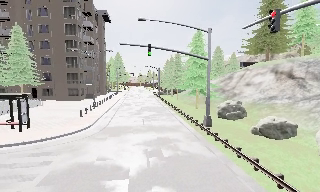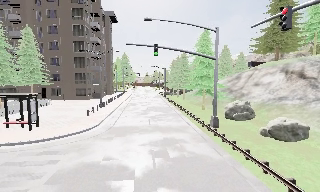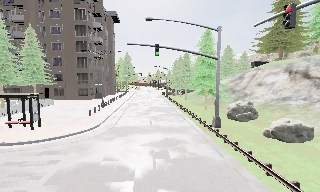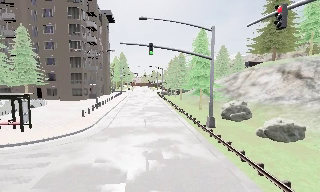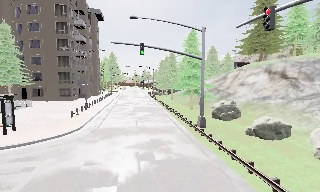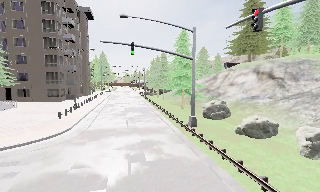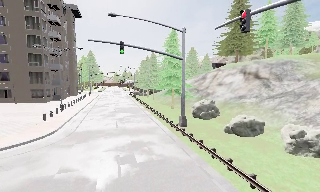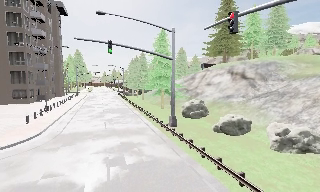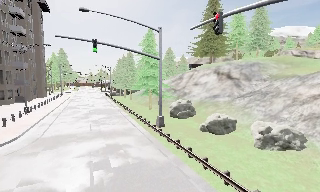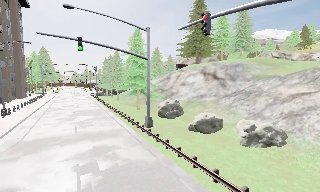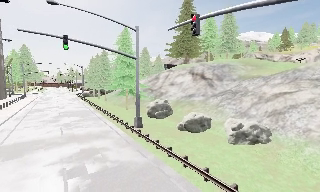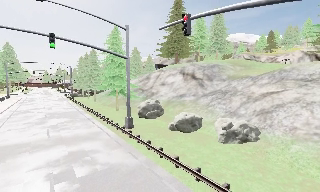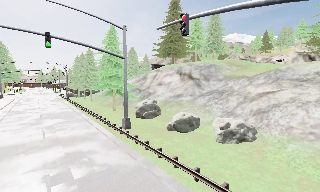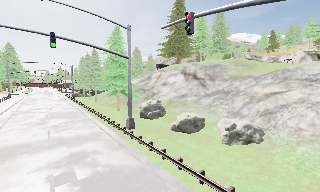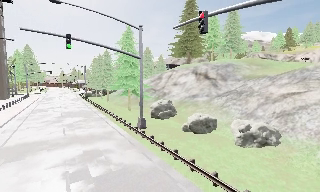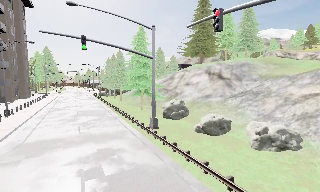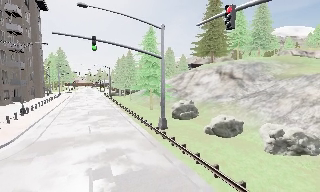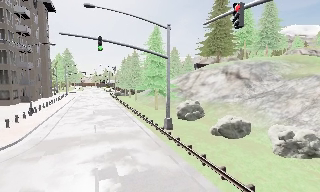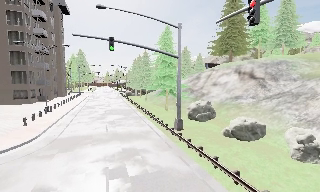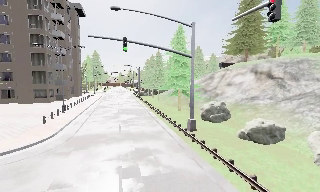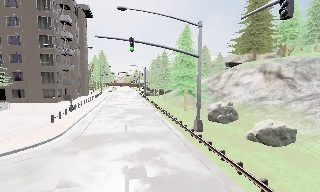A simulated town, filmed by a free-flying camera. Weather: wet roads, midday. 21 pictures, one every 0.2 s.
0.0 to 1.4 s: The camera swings to its right by about 10 degrees, and the scene slides to the left. It travels forward, about 0.5 m, so what stands in front looms larger.
1.4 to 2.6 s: The camera pans to its right, which is clockwise from overhead, by about 15 degrees.
2.6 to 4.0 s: The scene slides to the right, as the camera pans about 25 degrees to its left. It travels forward, about 0.5 m, so what stands in front looms larger.
The film runs backward here.
